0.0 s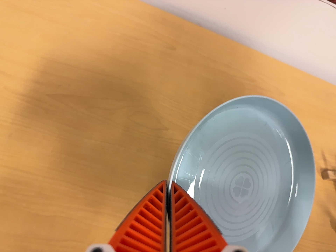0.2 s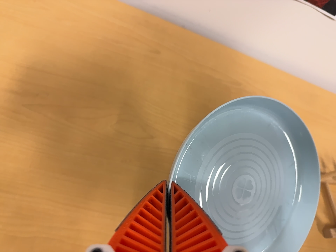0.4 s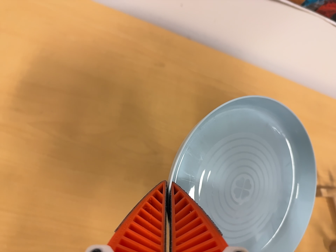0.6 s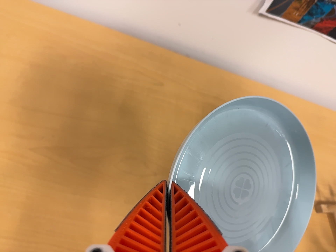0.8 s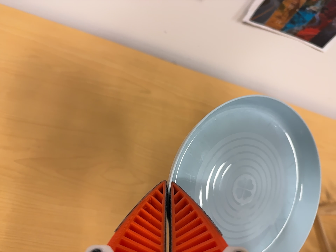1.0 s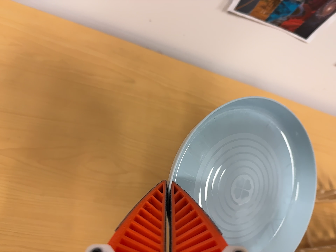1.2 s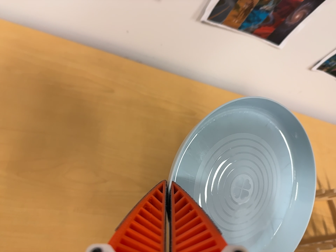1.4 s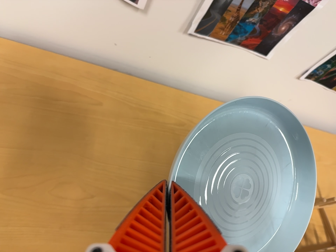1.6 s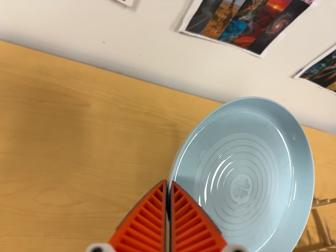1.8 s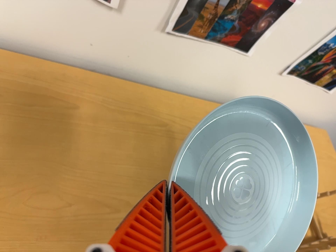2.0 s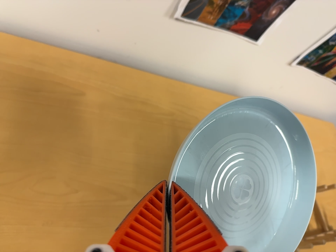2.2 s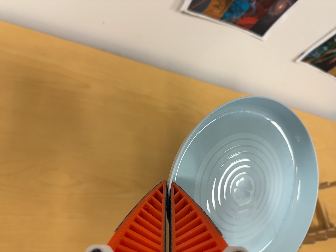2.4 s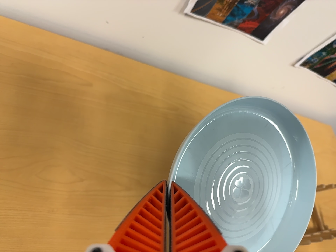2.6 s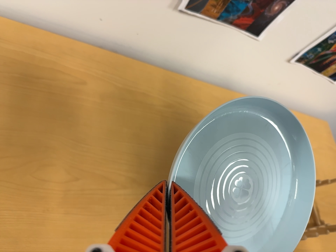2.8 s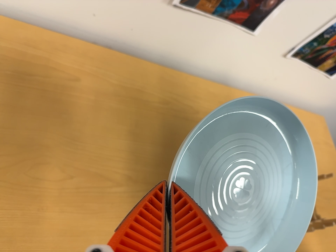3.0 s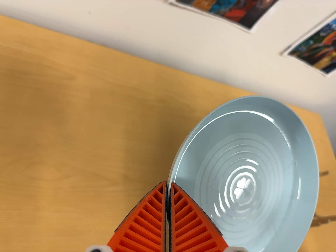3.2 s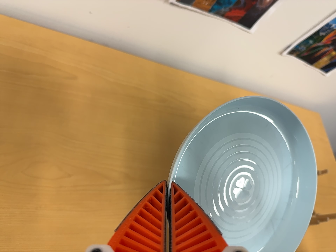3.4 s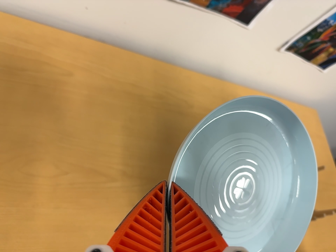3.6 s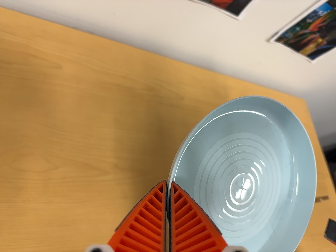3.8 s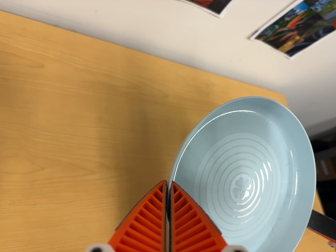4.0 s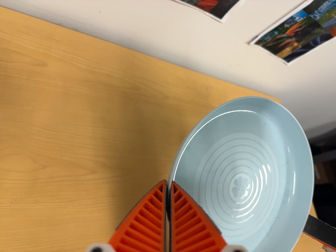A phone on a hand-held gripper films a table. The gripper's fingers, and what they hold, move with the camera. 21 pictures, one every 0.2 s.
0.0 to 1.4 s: The camera travels toward the top of its view and to its right, about 14 cm, so close, fixed things drift downward.
1.4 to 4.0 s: The camera pans to its right by about 10 degrees. Its aim tips toward the bottom of its view by about 10 degrees, and the scene shifts upward.
The film runs forward here.
